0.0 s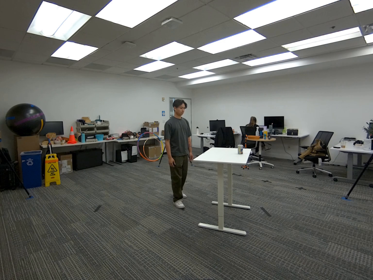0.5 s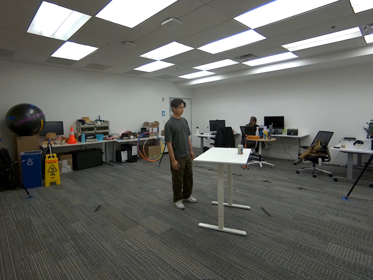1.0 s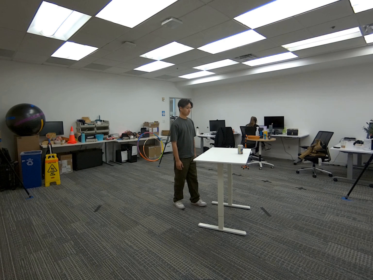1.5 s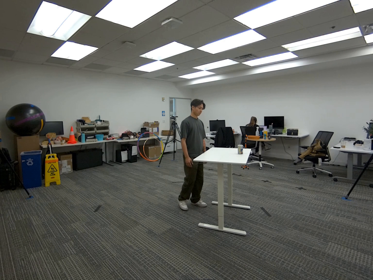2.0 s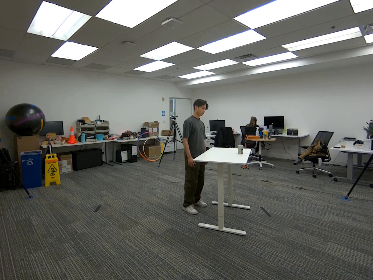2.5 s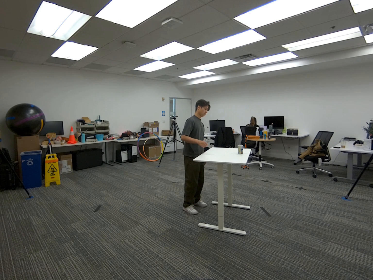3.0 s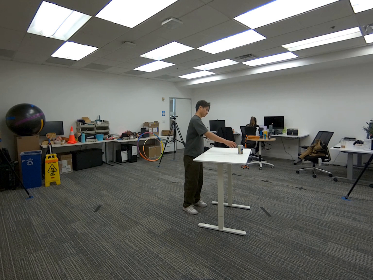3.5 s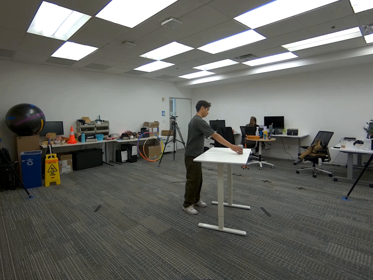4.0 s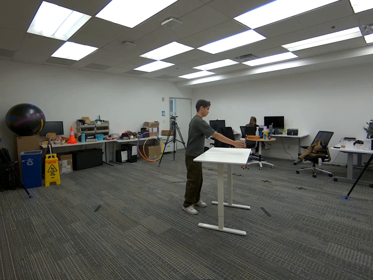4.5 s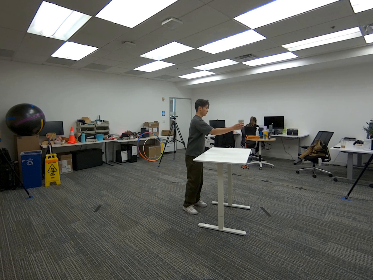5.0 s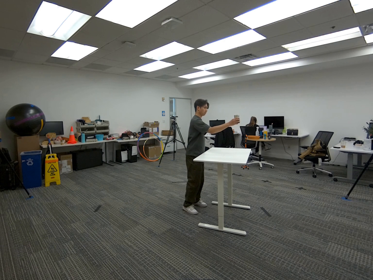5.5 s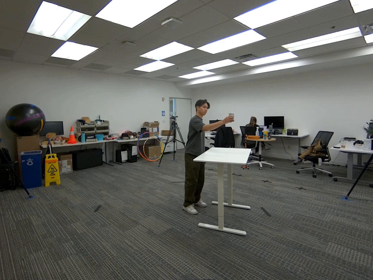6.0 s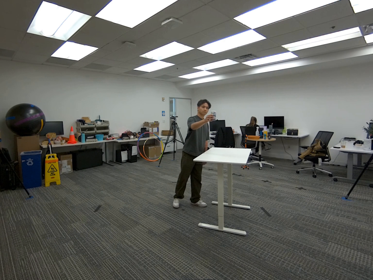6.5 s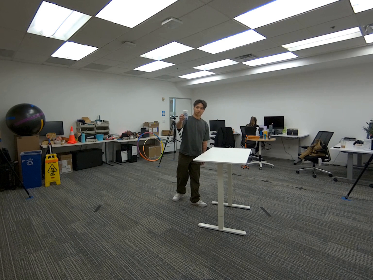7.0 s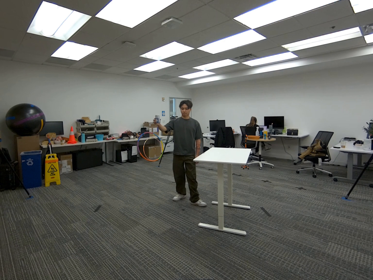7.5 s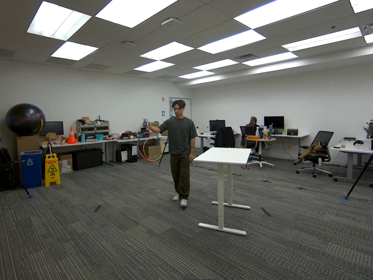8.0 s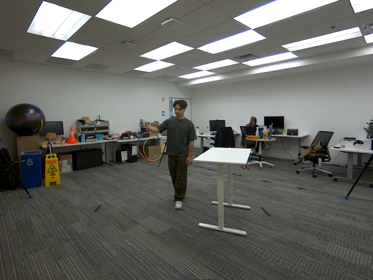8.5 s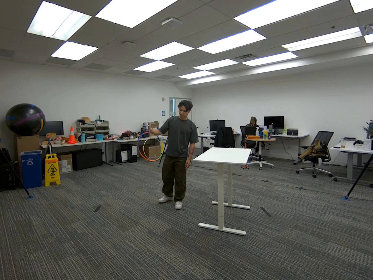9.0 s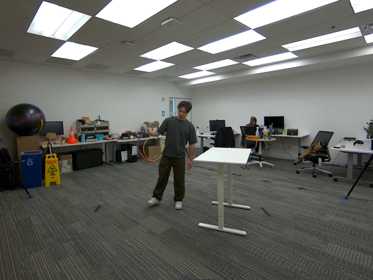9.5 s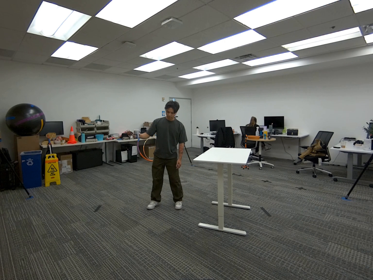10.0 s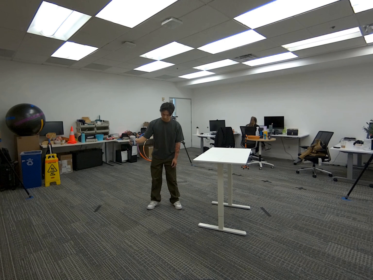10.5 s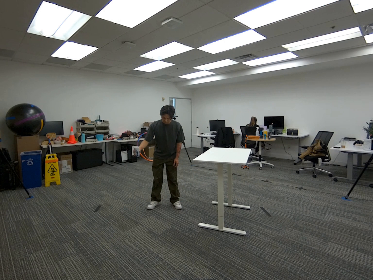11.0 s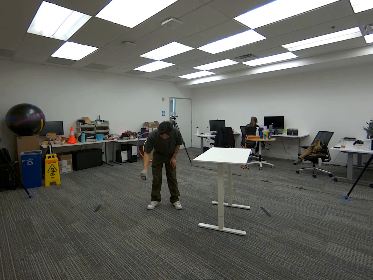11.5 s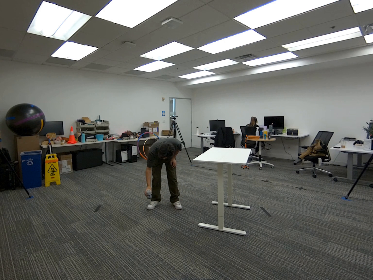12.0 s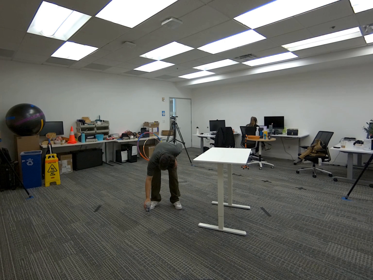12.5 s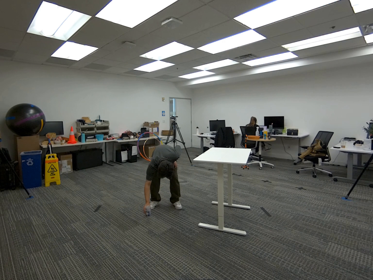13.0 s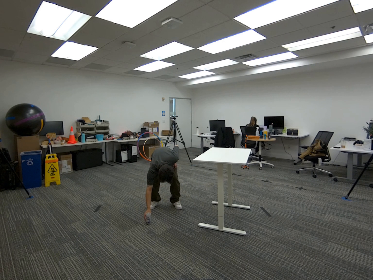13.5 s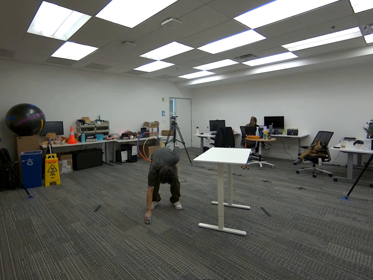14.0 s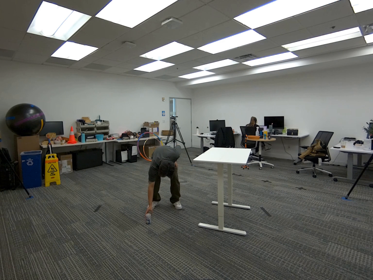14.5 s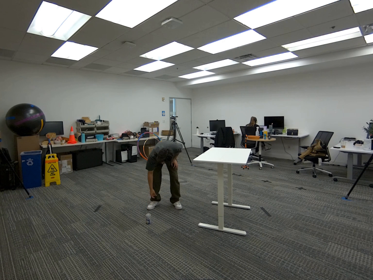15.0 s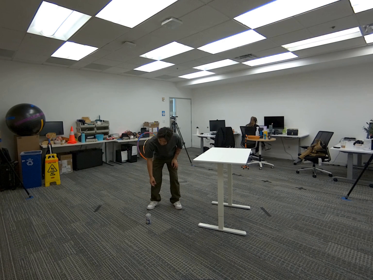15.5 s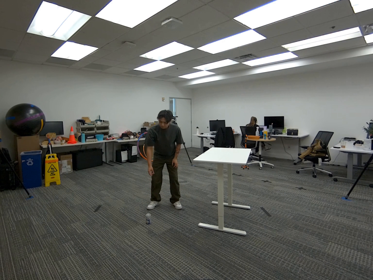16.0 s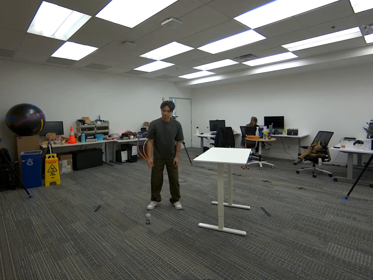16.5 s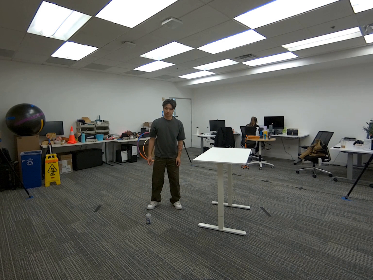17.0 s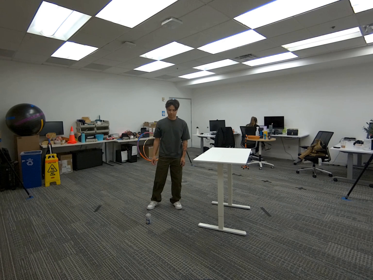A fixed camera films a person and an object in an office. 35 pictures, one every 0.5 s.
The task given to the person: Walk over to the can on the white desk pick up the can and place on the ground.
